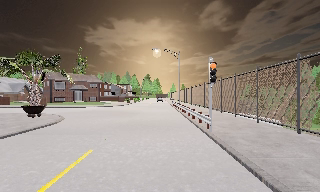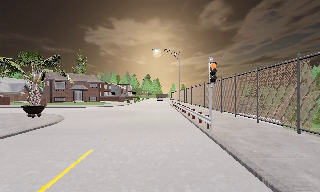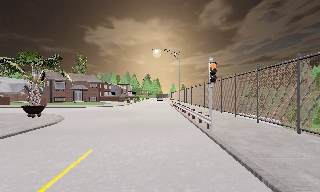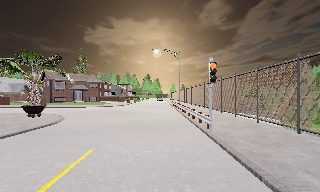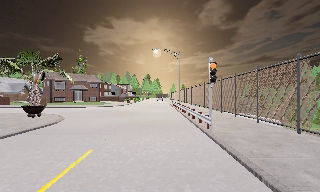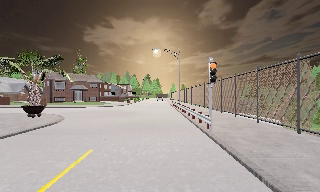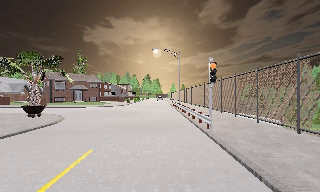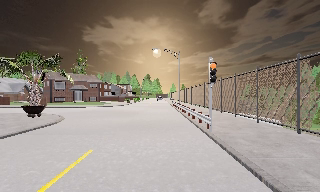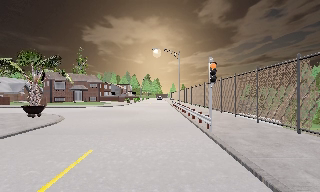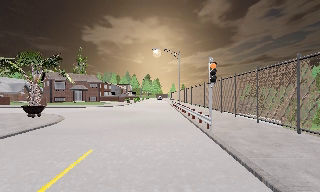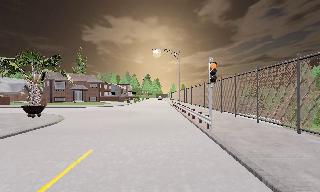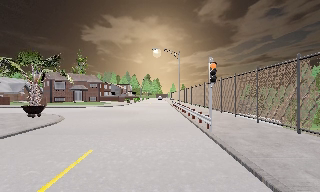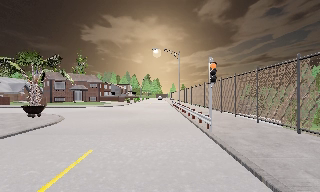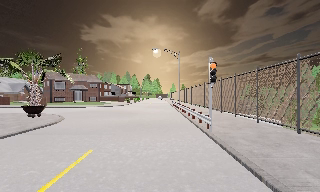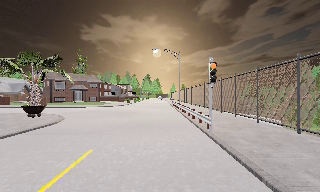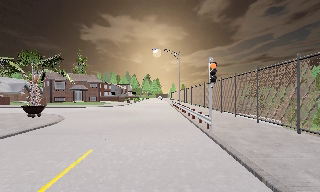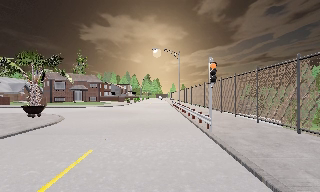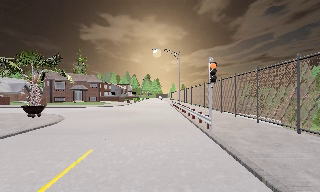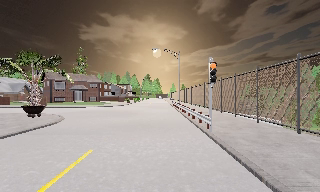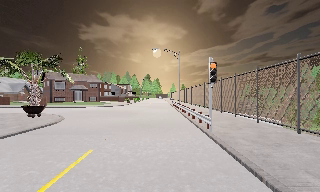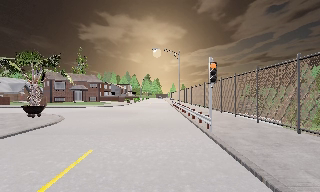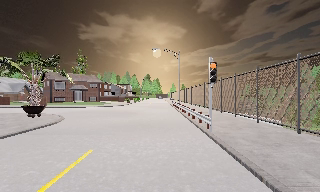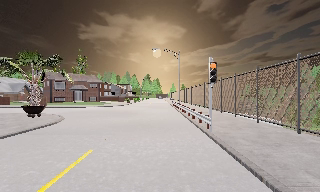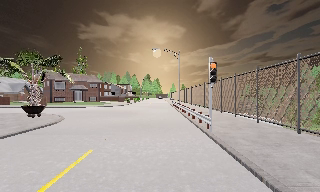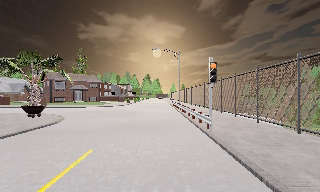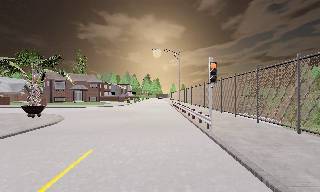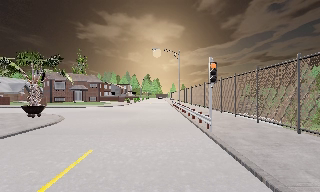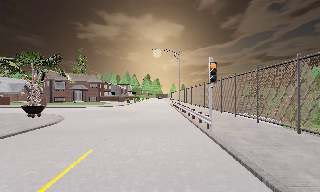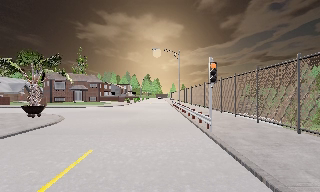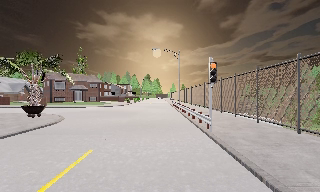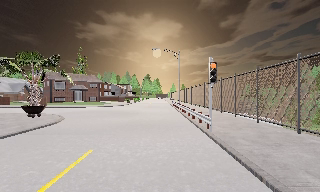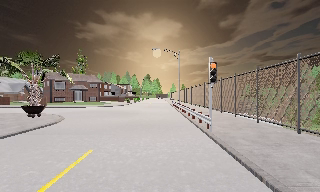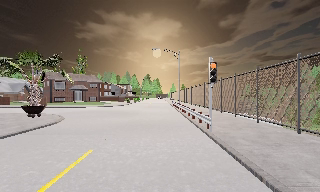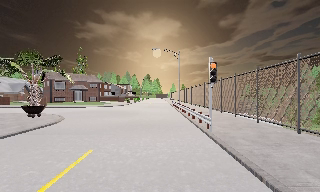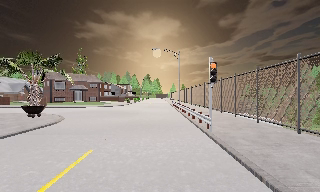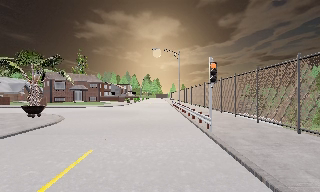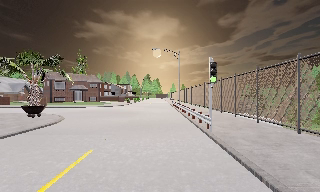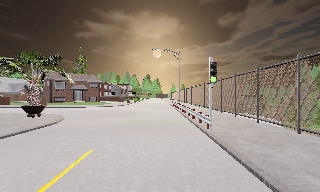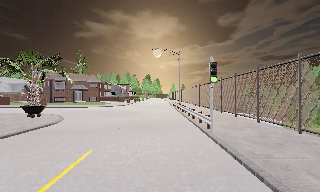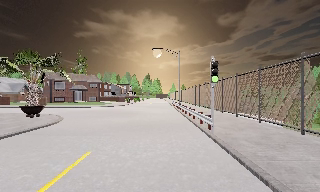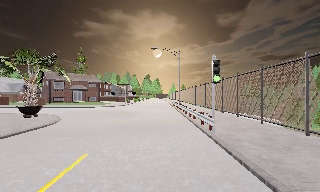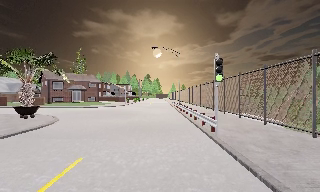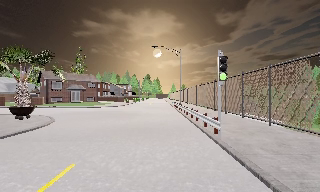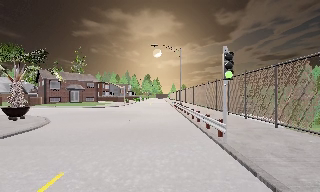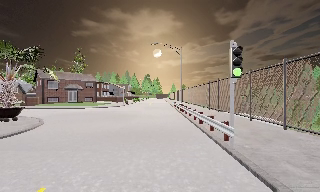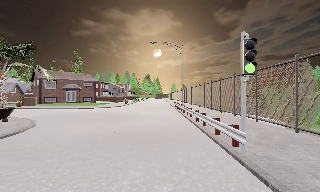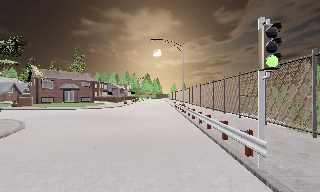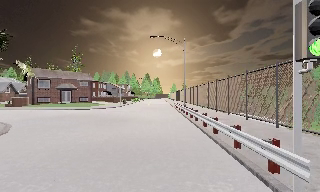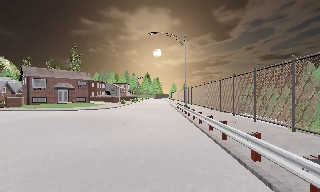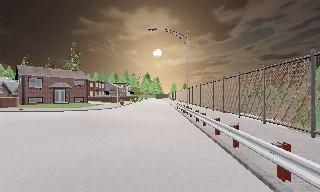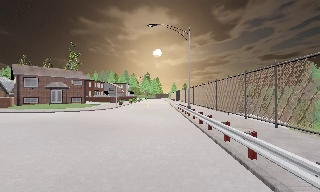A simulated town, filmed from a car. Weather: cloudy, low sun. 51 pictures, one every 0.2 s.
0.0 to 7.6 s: The camera keeps its place and its aim.
7.6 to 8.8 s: The camera travels forward, about 2 m, so what stands in front looms larger. It gains speed.
8.8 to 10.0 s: The camera travels forward, about 5 m, so what stands in front looms larger.
The film runs forward here.
